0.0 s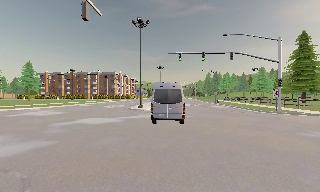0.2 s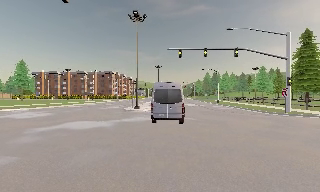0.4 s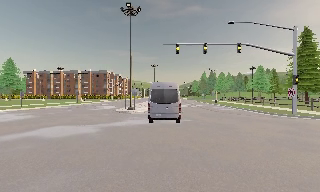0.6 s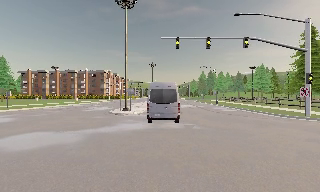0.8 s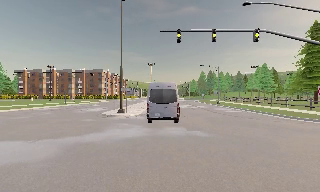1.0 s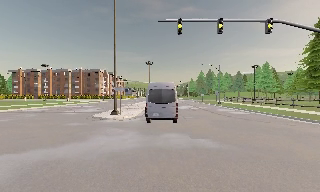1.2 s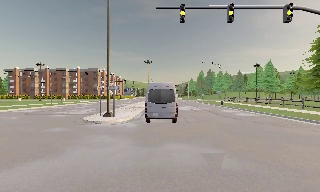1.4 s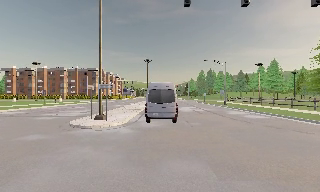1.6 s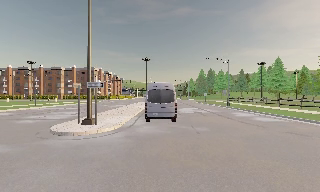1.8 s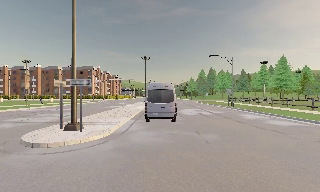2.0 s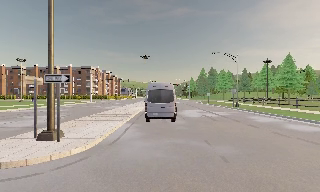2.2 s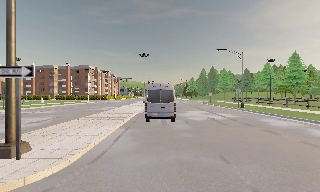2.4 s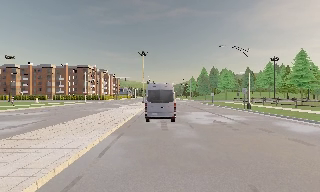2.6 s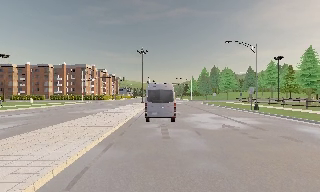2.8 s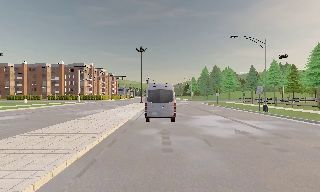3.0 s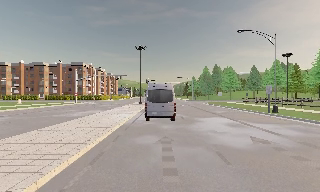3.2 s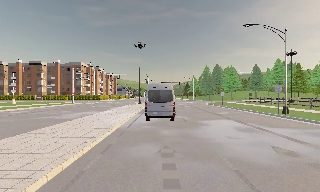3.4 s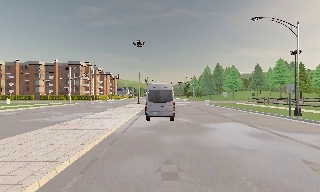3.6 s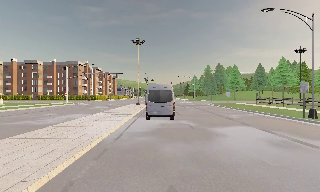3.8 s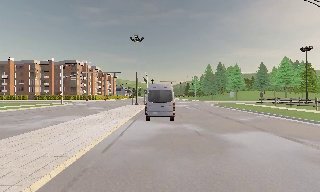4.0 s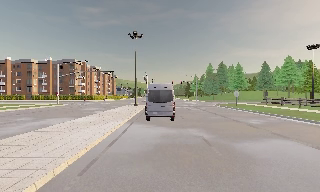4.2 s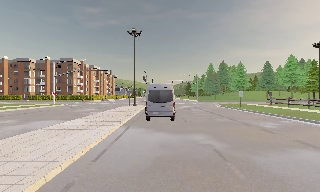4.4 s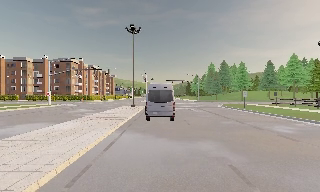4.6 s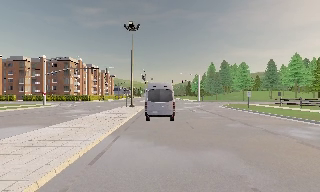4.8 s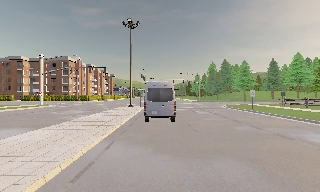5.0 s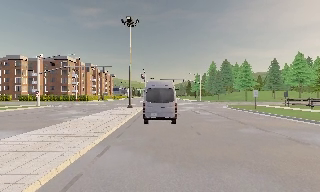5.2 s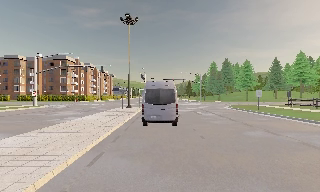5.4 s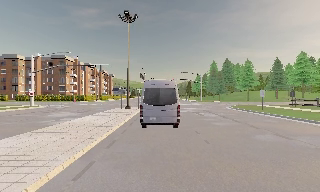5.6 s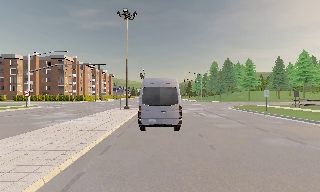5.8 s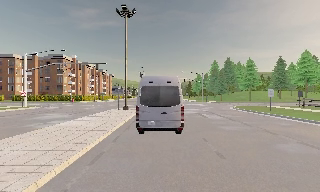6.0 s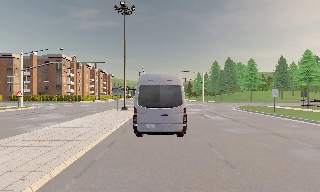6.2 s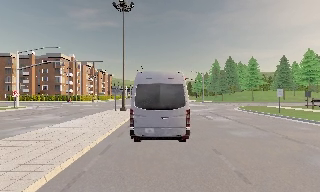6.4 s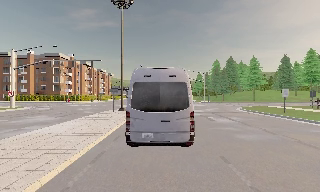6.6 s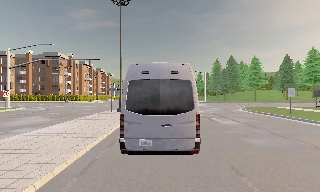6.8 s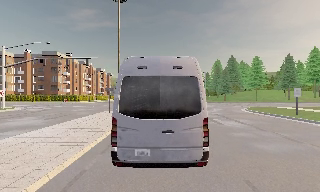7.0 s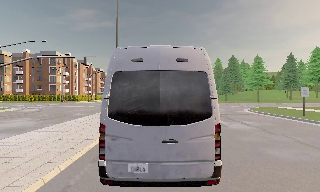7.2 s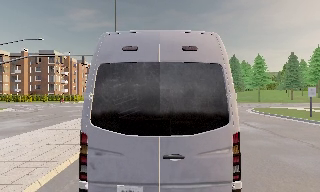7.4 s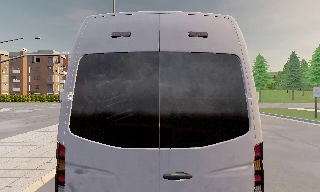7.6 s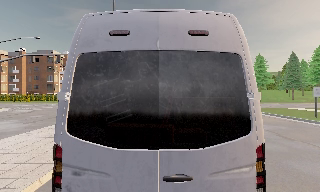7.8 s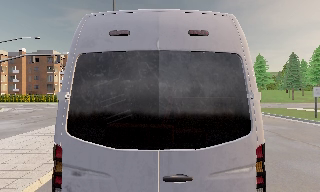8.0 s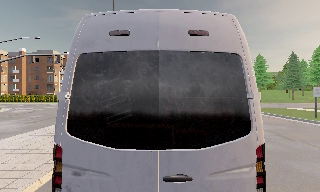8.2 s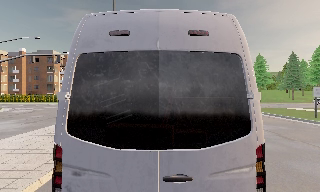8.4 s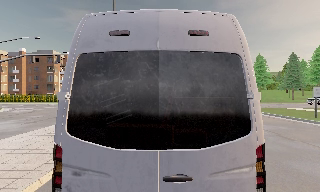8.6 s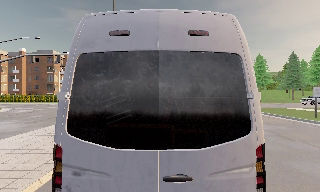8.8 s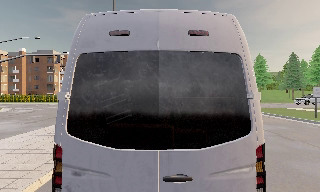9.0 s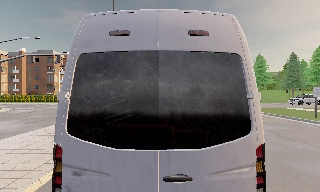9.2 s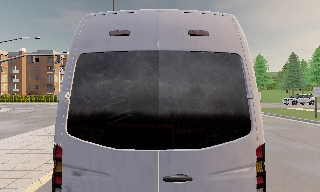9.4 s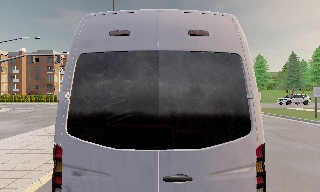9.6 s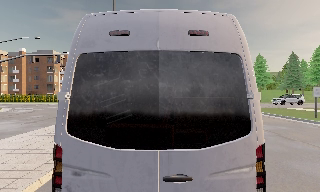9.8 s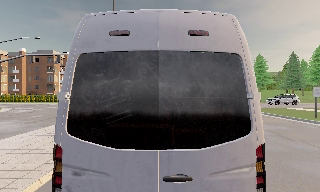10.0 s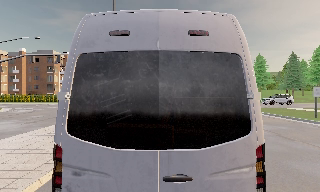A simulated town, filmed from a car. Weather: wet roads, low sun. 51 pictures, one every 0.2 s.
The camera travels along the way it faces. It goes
forward.
0.0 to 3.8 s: The camera travels forward, about 30 m, so what stands in front looms larger.
3.8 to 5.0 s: The camera travels forward, about 6 m, so what stands in front looms larger. It loses speed.
5.0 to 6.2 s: The camera travels forward, about 4 m, so what stands in front looms larger.
6.2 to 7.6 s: The camera travels forward, about 3.5 m, so what stands in front looms larger. It loses speed.
7.6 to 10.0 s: The camera keeps its place and its aim.
The film runs forward here.
